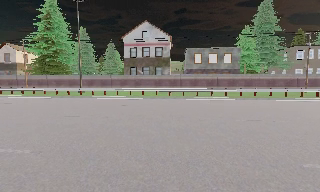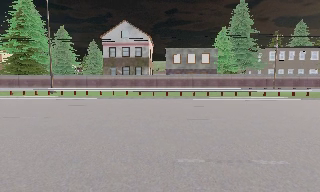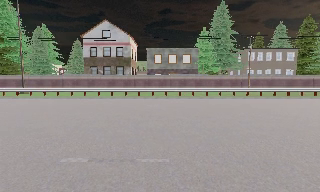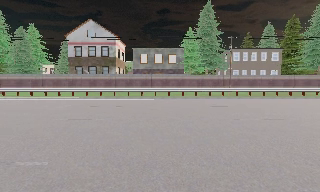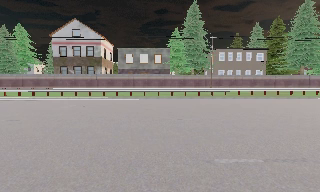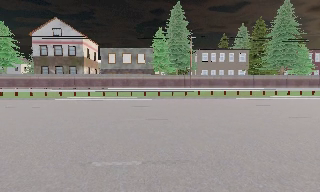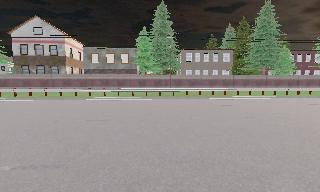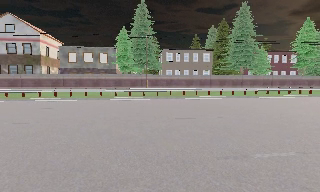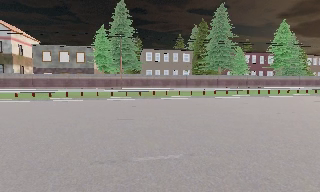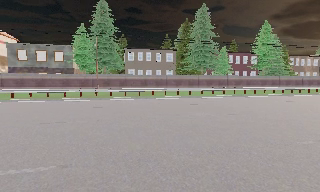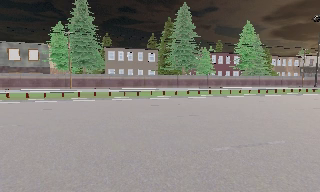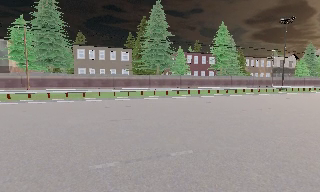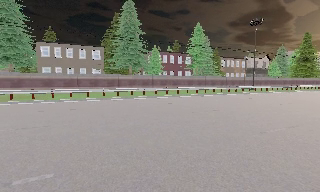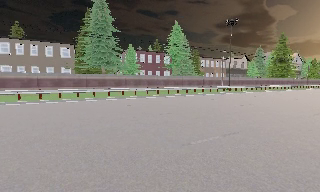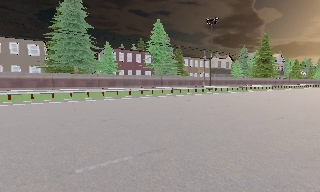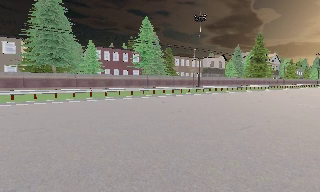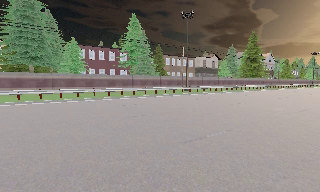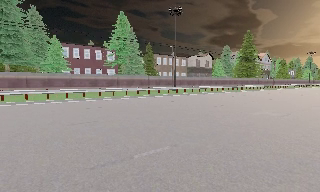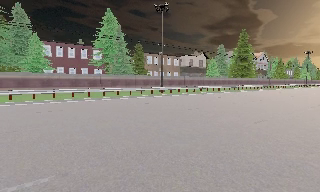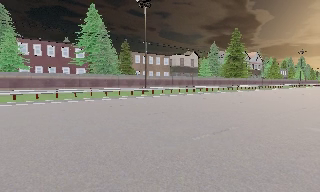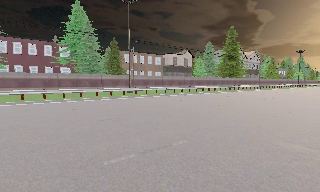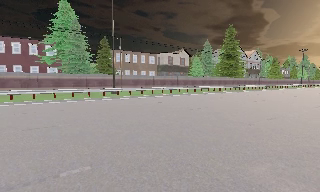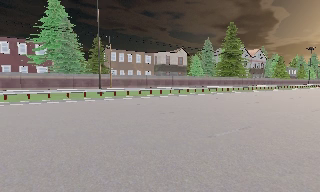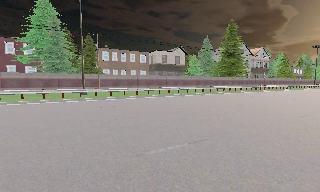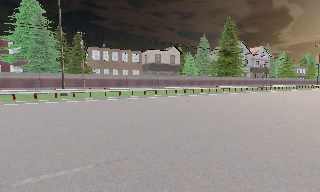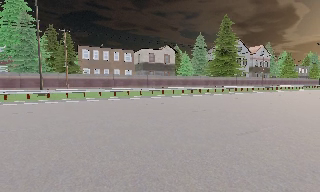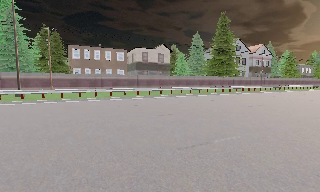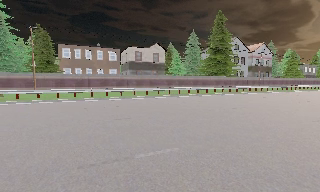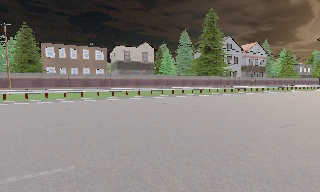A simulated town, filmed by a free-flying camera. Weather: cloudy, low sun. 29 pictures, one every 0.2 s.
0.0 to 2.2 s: The camera pans to its right, which is clockwise from overhead, by about 25 degrees. It travels to its right, about 25 m, so close, fixed things drift to the left.
2.2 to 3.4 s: The scene slides to the left, as the camera pans about 15 degrees to its right. It travels to its right and forward, about 14 m, so close, fixed things drift to the left.
3.4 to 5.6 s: The camera travels to its right and forward, about 25 m, so close, fixed things drift to the left.
The film runs backward here.
